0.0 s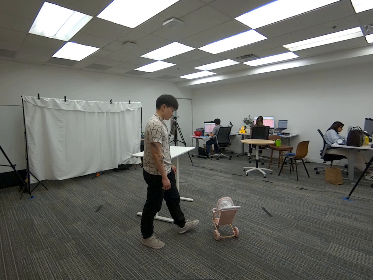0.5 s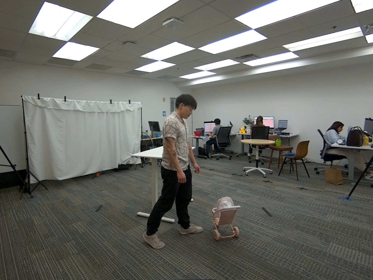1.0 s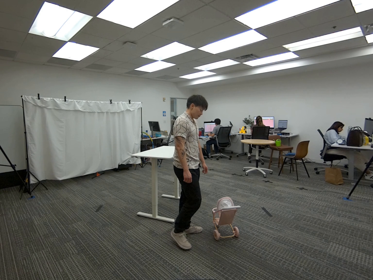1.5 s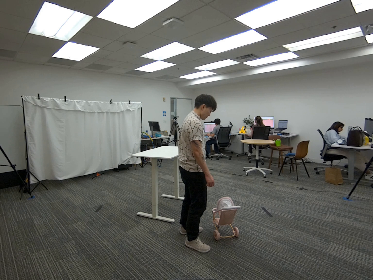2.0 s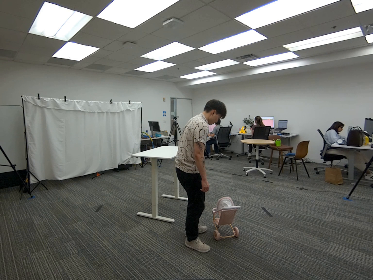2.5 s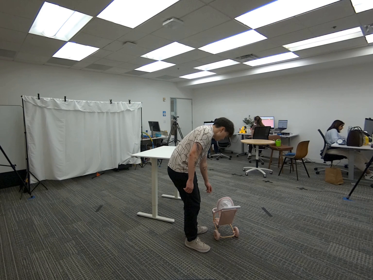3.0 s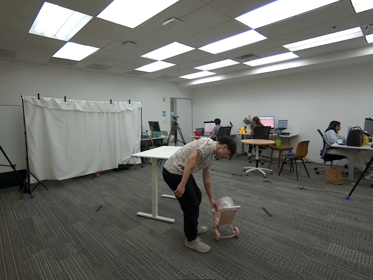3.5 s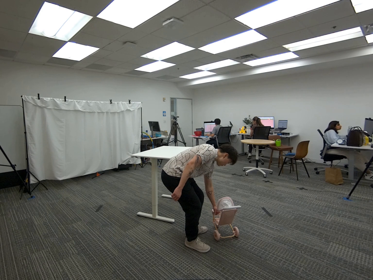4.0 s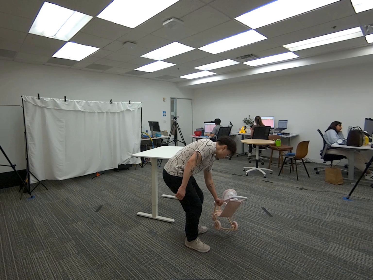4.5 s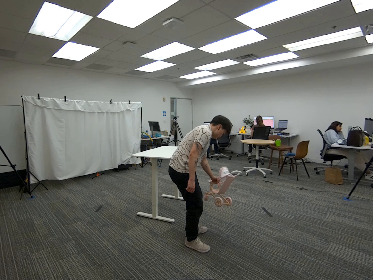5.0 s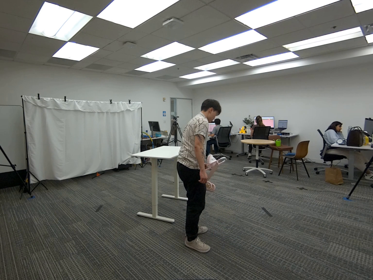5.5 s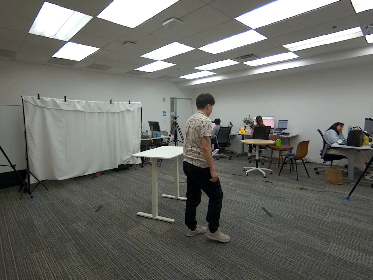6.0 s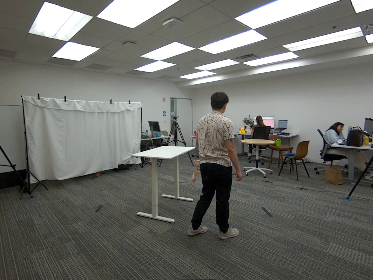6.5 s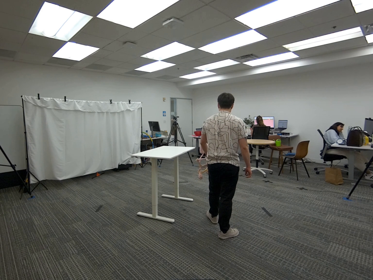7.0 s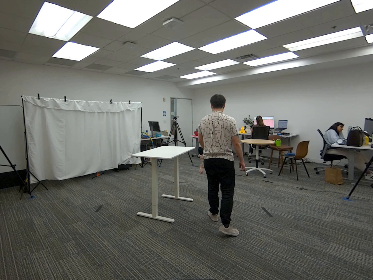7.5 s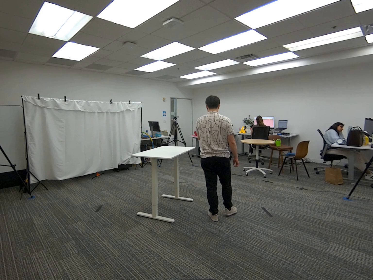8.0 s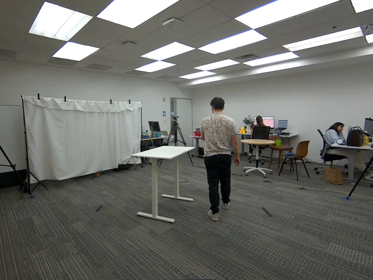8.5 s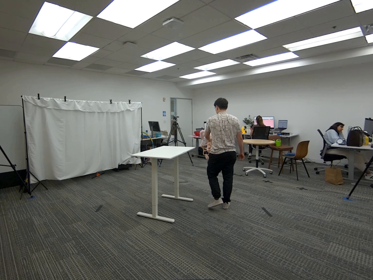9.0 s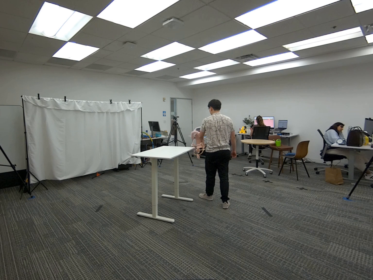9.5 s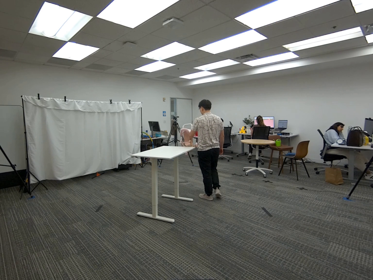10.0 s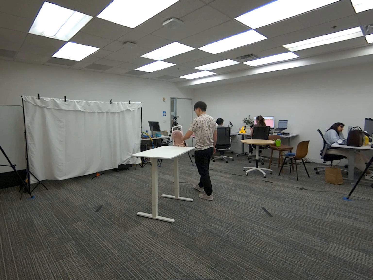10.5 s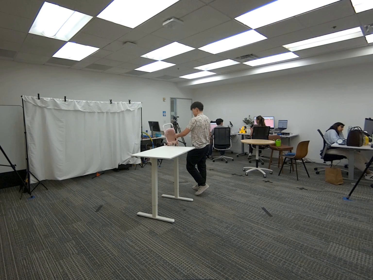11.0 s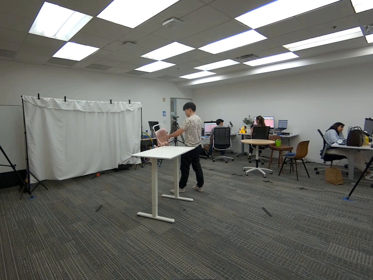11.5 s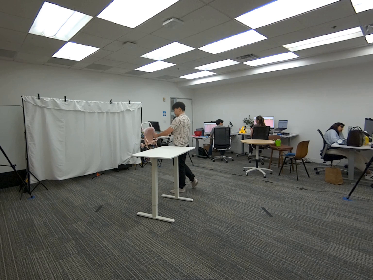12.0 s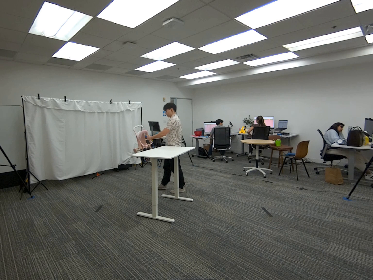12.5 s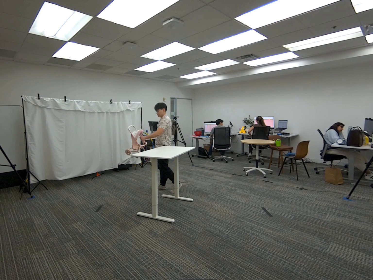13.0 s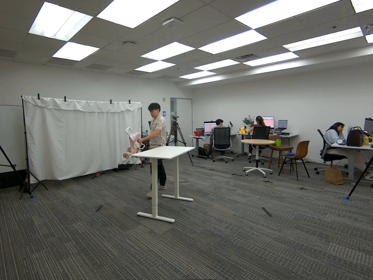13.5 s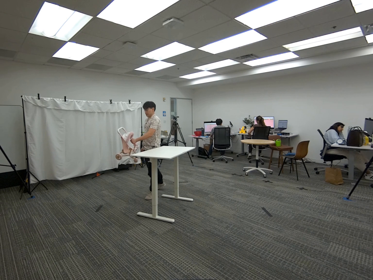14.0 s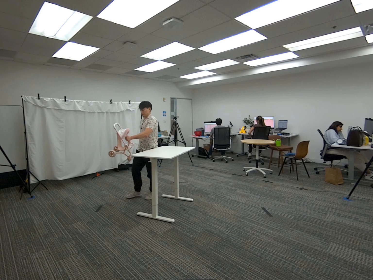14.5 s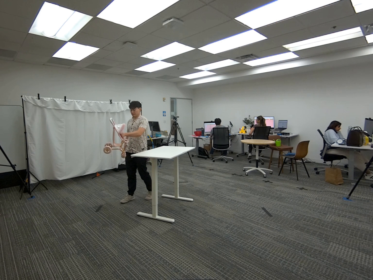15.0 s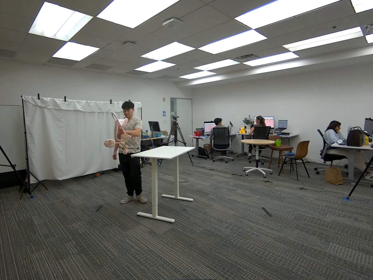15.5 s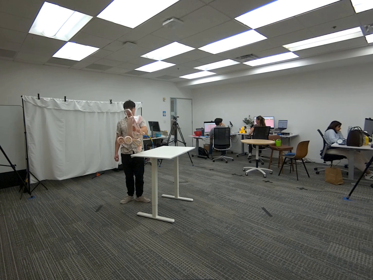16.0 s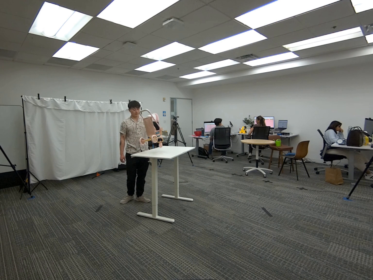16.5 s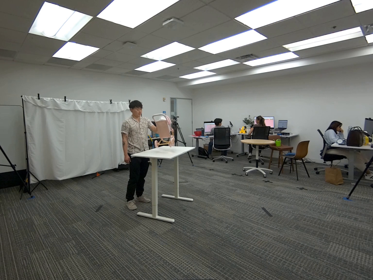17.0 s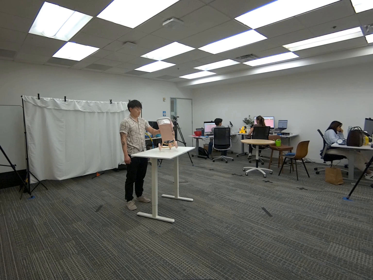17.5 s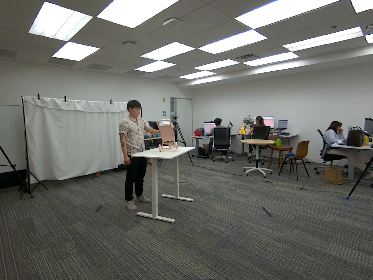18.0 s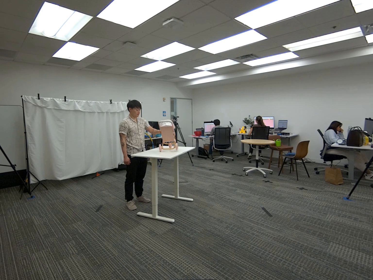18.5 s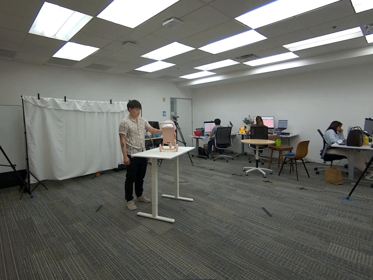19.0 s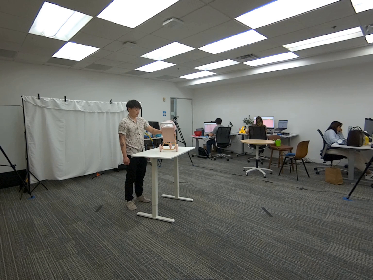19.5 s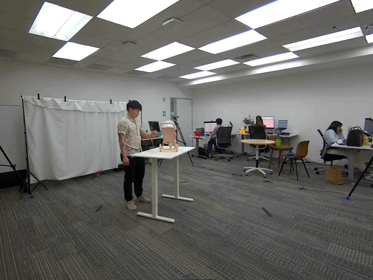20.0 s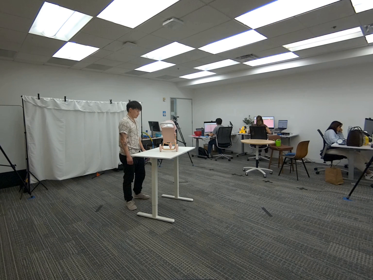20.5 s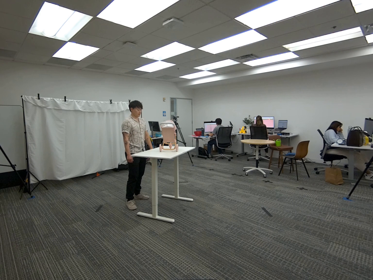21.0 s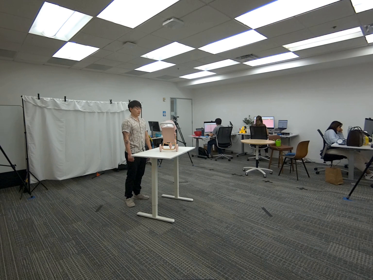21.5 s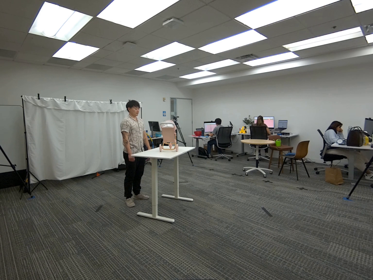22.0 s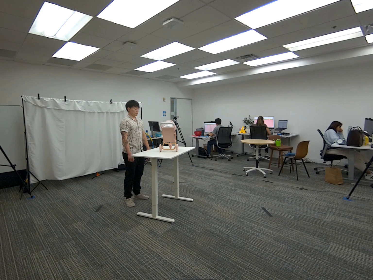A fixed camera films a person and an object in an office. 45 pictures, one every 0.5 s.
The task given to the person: Walk over to the toy stroller on the ground and pick up using left hand. Walk around the bounding area with the stroller in front and place on the white desk when finished.
